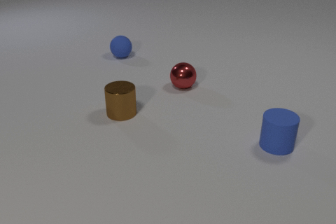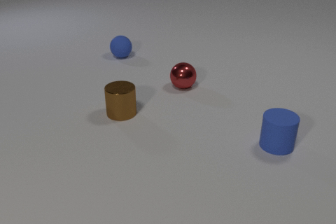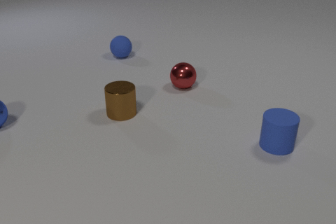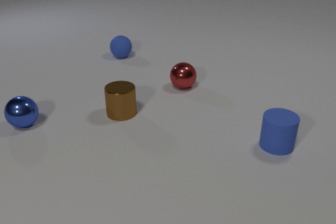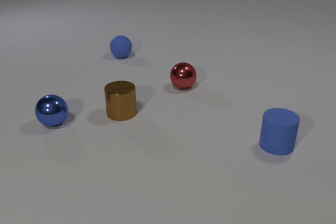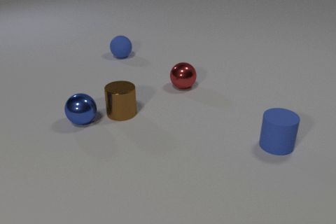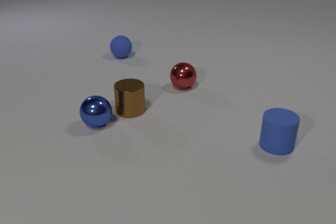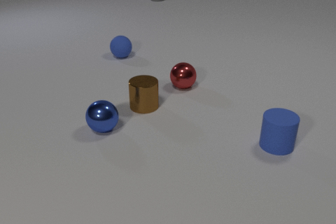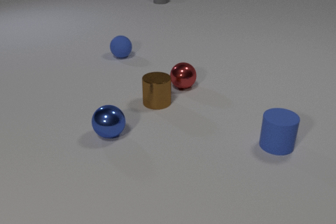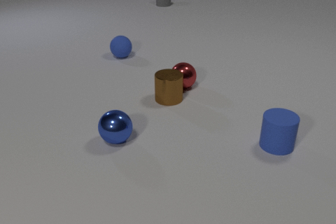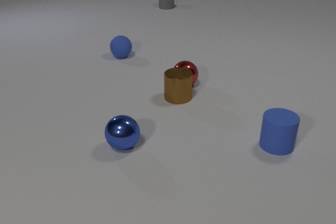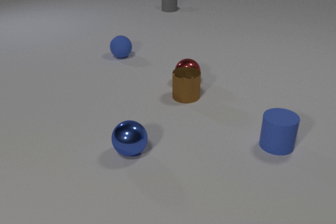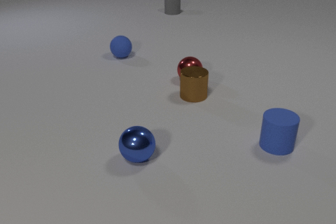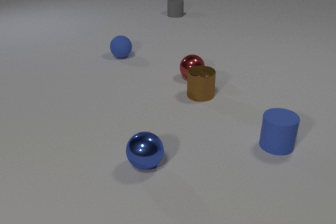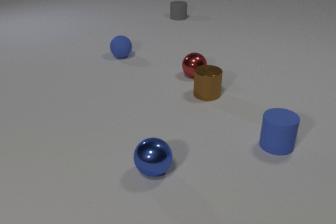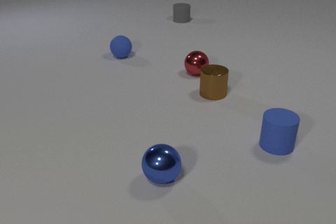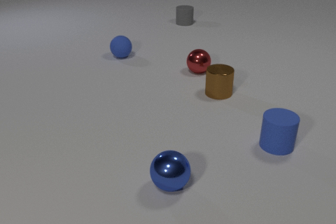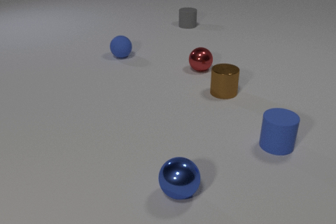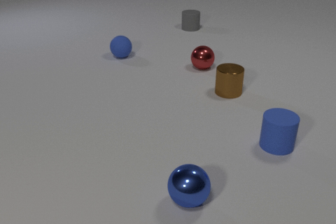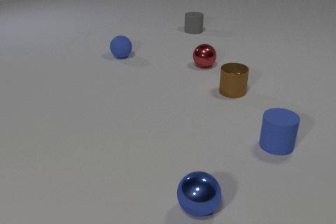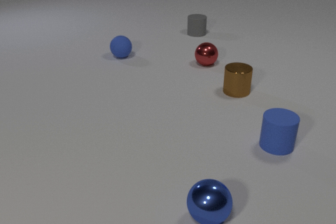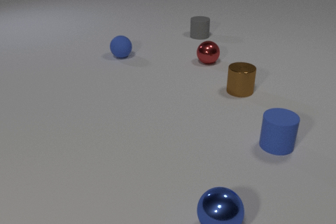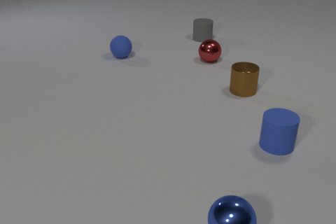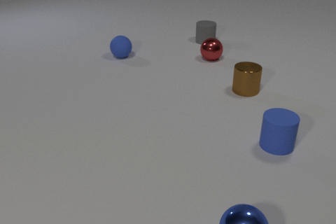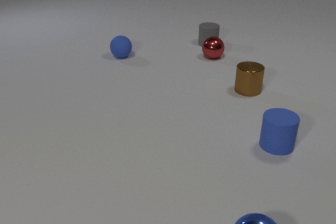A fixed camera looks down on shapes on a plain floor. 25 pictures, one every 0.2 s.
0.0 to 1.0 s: The blue metal sphere comes in at the left edge, rolls to the right.
1.0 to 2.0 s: The blue metal sphere rolls toward the camera and to the right. The brown metal cylinder slides to the right and away from the camera. The gray rubber cylinder comes in at the top edge, slides toward the camera. The blue metal sphere and the brown metal cylinder collide. The brown metal cylinder and the red metal sphere collide.
2.0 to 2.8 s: The blue metal sphere rolls toward the camera and to the right. The brown metal cylinder slides to the right. The red metal sphere rolls away from the camera and to the right. The gray rubber cylinder slides toward the camera.
2.8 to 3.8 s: The blue metal sphere rolls toward the camera and to the right. The brown metal cylinder slides to the right. The red metal sphere rolls away from the camera. The gray rubber cylinder slides toward the camera.
3.8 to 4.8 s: The blue metal sphere rolls to the right and toward the camera. The brown metal cylinder slides to the right and away from the camera. The red metal sphere rolls away from the camera. The gray rubber cylinder slides toward the camera and to the right.
What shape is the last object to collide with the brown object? sphere.
How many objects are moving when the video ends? 4.
How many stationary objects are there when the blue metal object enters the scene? 4.
